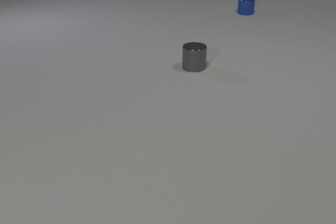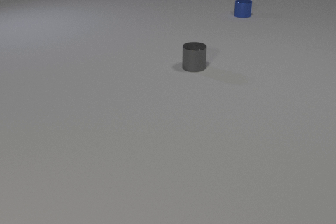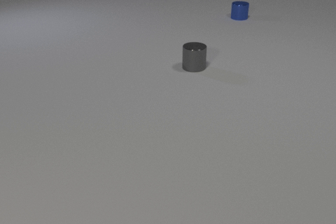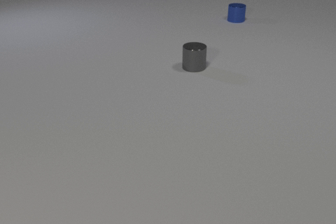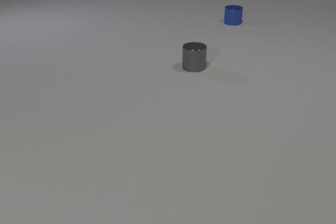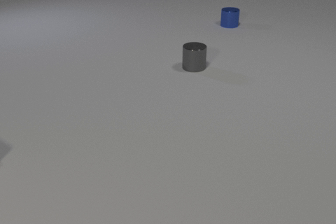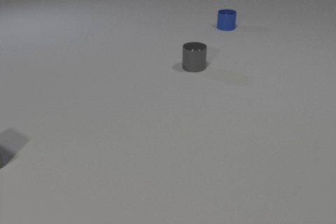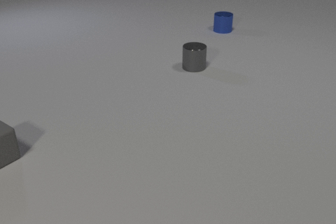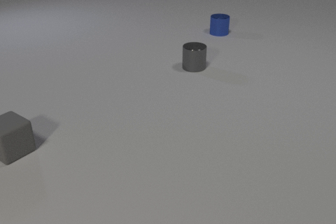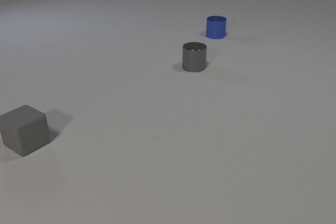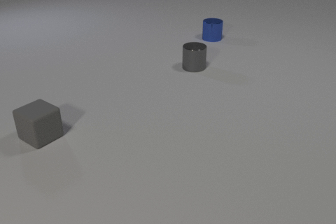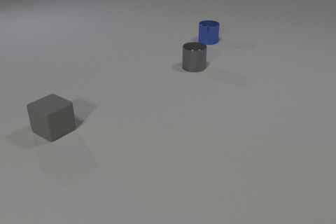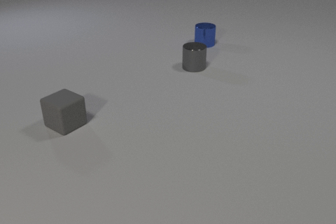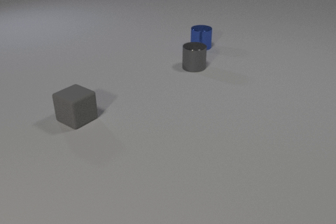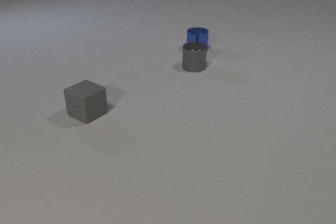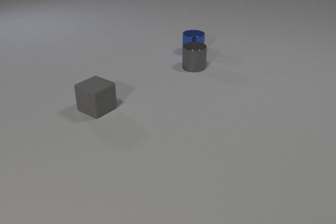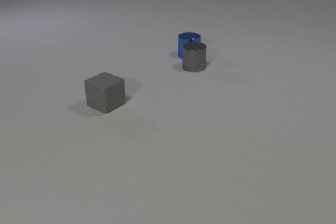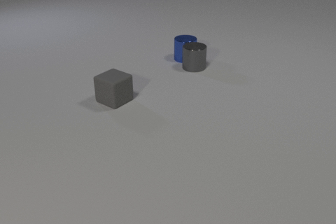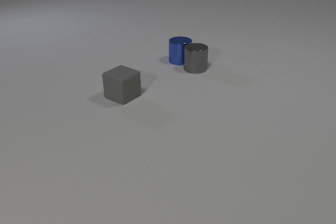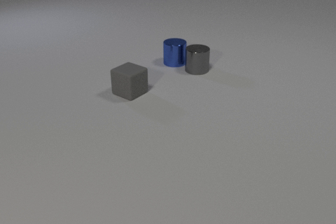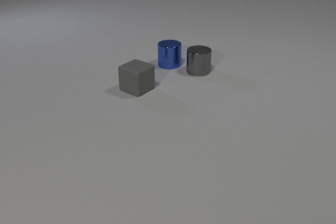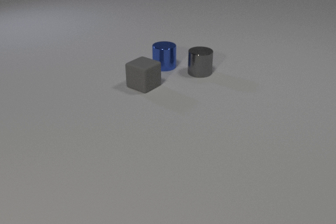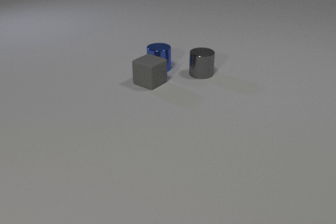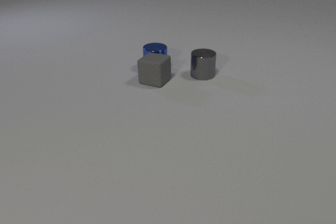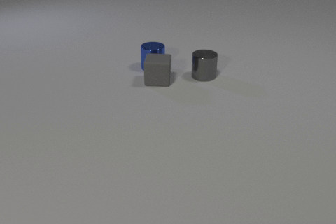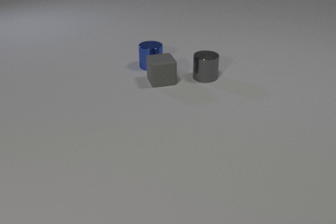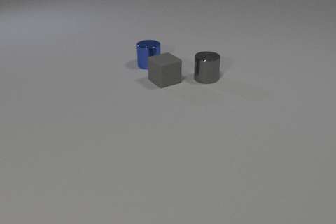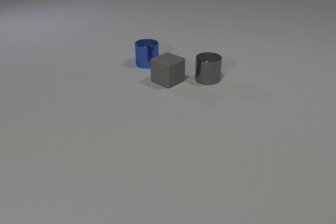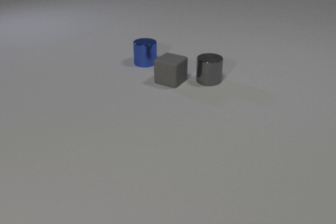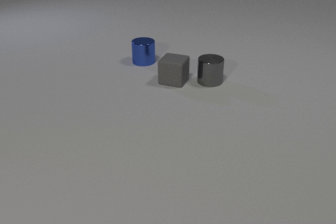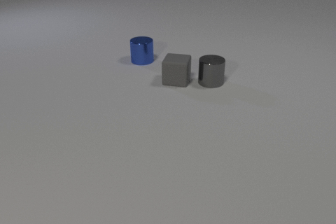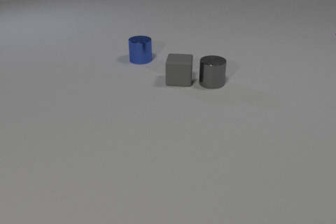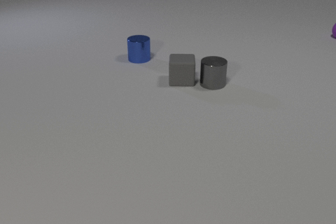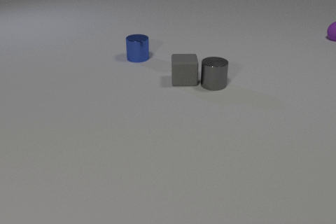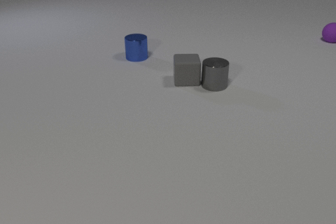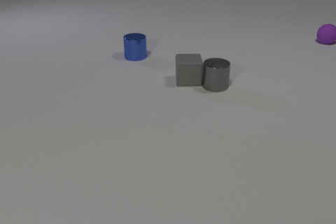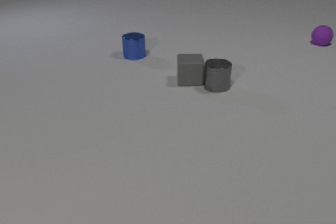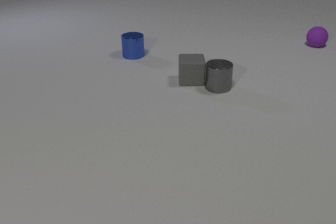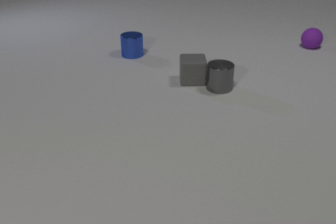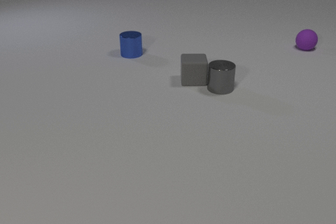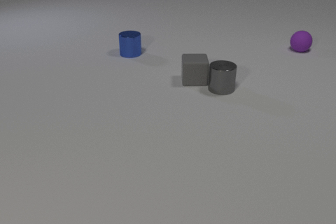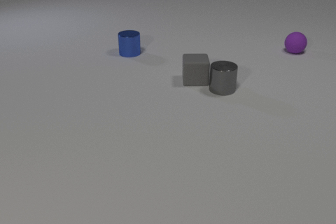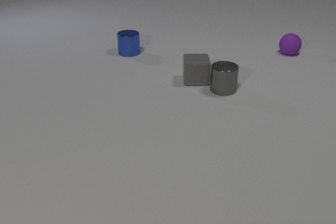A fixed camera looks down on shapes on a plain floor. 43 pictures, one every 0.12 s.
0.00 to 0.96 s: The gray rubber cube comes in at the left edge, slides to the right and away from the camera. The blue metal cylinder slides toward the camera.
0.96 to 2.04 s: The gray rubber cube slides to the right and away from the camera. The blue metal cylinder slides toward the camera and to the left. The blue metal cylinder and the gray metal cylinder collide.
2.04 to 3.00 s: The gray rubber cube slides to the right and away from the camera, spins counterclockwise seen from above by about 60 degrees, its near face sliding to the right. The blue metal cylinder slides to the left and toward the camera. The gray metal cylinder slides toward the camera and to the right. The gray rubber cube and the blue metal cylinder collide.
3.00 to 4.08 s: The gray rubber cube slides to the right, spins so that its near face slides to the right, counterclockwise seen from above. The blue metal cylinder slides away from the camera and to the left. The gray metal cylinder slides toward the camera and to the right. The purple rubber sphere comes in at the right edge, rolls toward the camera and to the left.
4.08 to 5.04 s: The gray rubber cube slides to the right. The blue metal cylinder slides away from the camera and to the left. The gray metal cylinder slides to the right and toward the camera. The purple rubber sphere rolls toward the camera and to the left. The gray rubber cube and the gray metal cylinder collide.
How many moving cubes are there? 1.
Are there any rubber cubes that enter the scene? yes.
What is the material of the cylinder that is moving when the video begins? metal.
